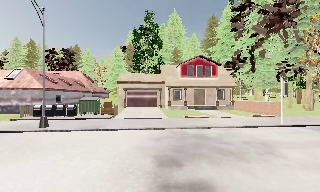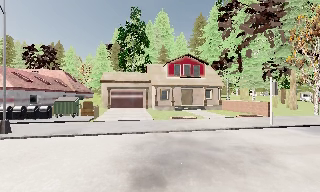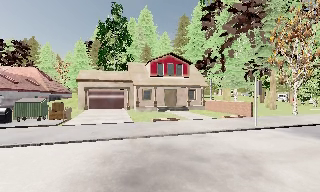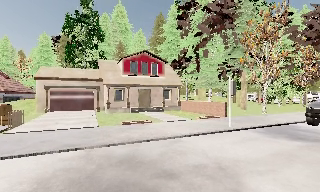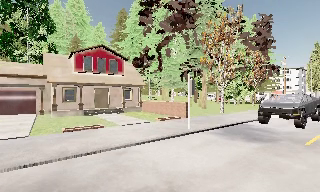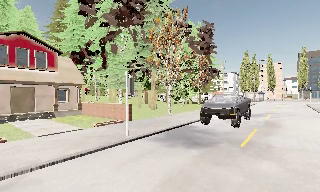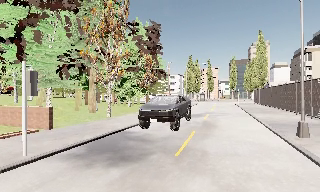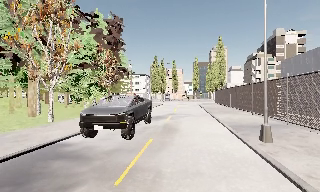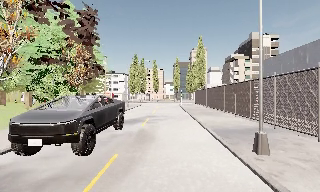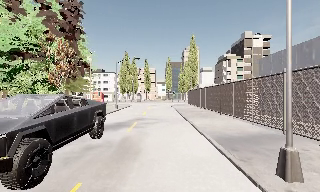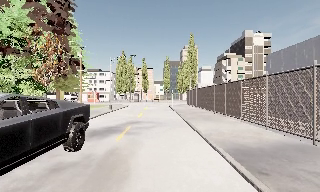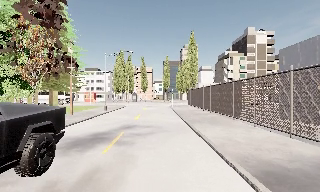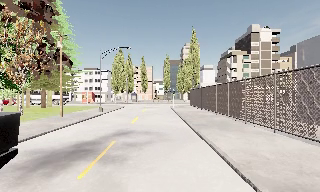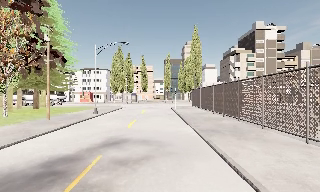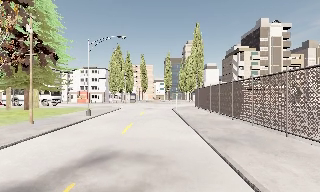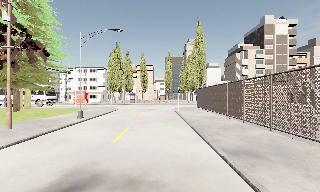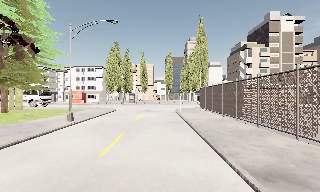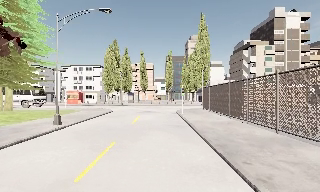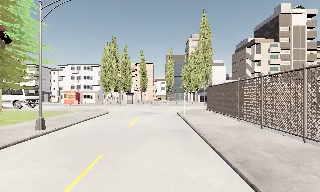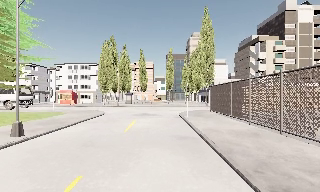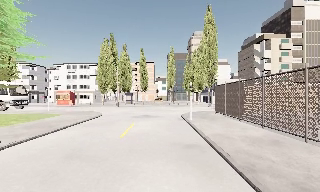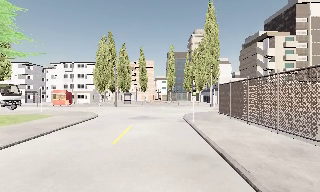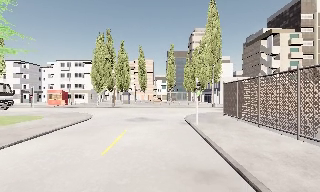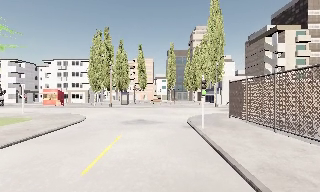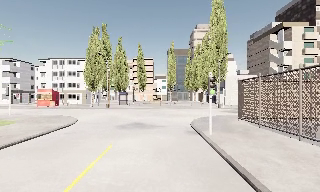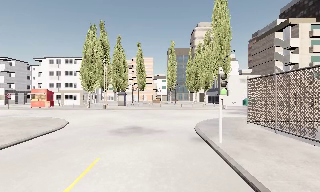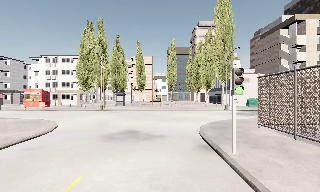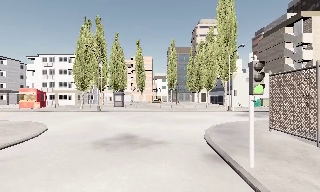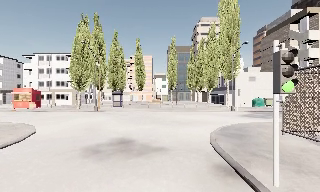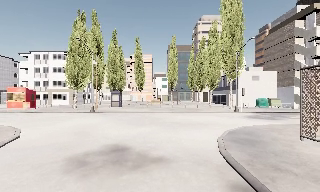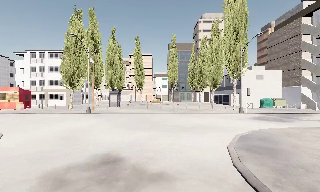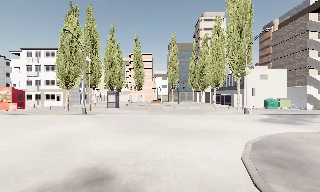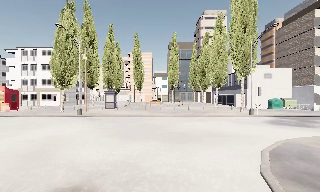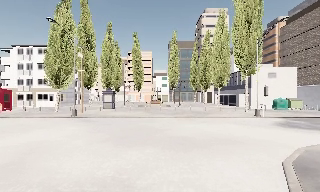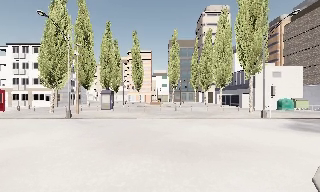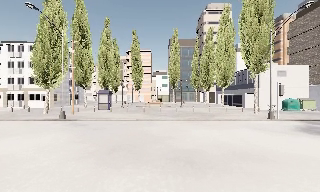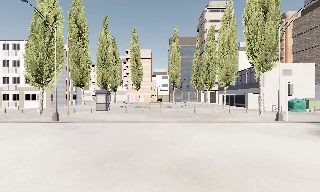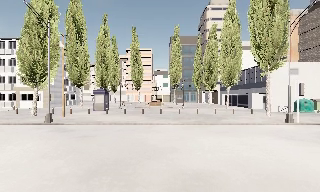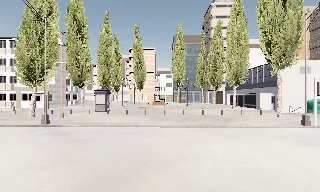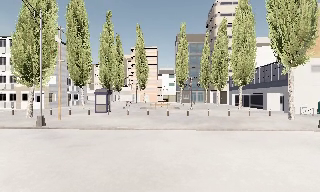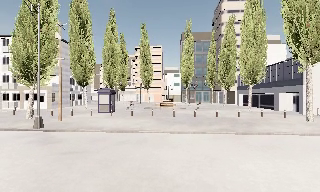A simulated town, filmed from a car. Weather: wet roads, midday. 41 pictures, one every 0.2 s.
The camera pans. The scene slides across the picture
to the left.
The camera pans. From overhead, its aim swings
clockwise.
0.0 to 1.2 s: The camera pans to its right, which is clockwise from overhead, by about 65 degrees. It travels forward and to its right, about 8 m.
1.2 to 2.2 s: The camera swings to its right by about 20 degrees, and the scene slides to the left. It travels forward, about 9 m, so what stands in front looms larger.
2.2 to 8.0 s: The camera travels forward, about 35 m, so what stands in front looms larger. It loses speed.
The film runs forward here.
